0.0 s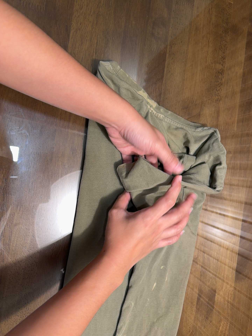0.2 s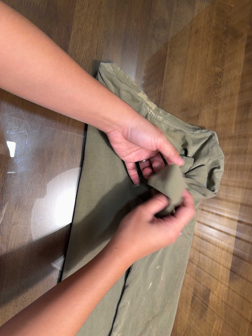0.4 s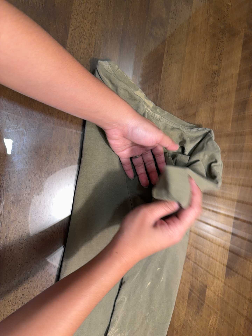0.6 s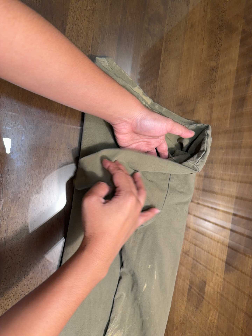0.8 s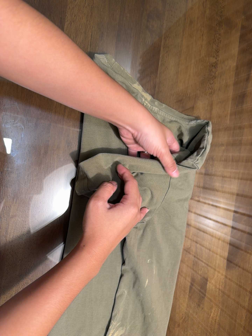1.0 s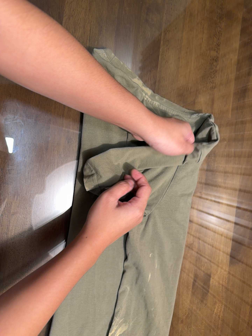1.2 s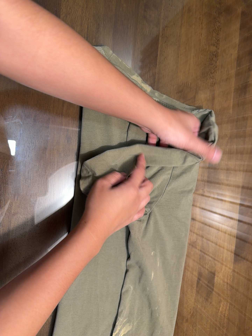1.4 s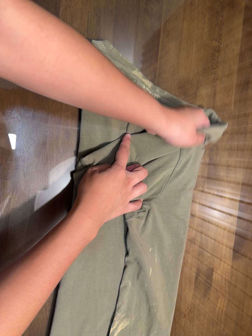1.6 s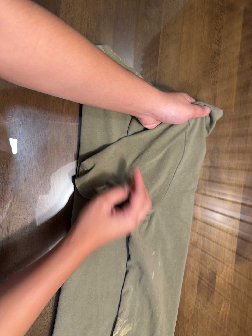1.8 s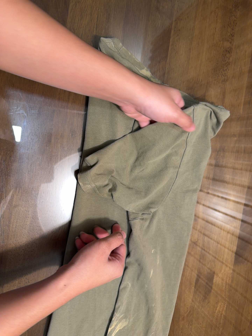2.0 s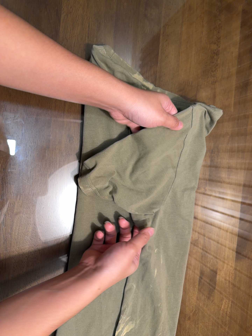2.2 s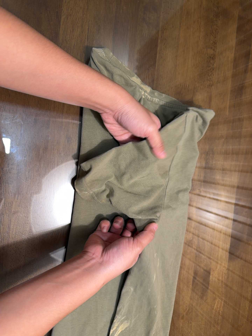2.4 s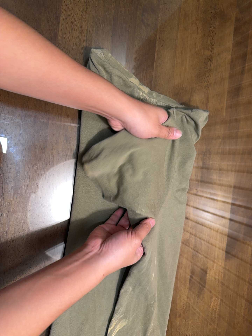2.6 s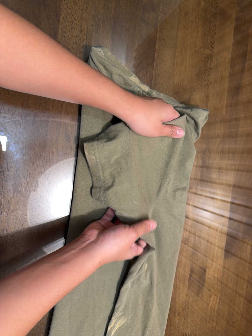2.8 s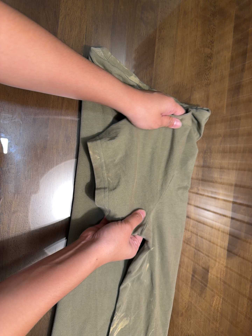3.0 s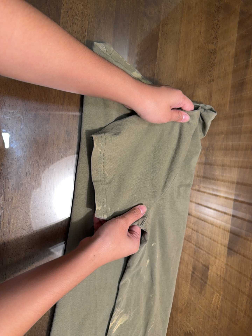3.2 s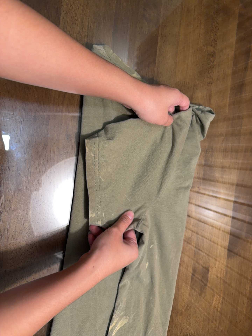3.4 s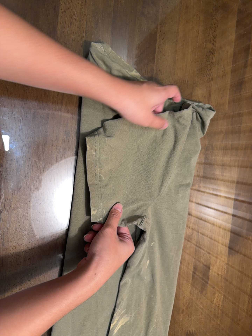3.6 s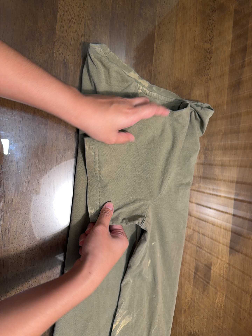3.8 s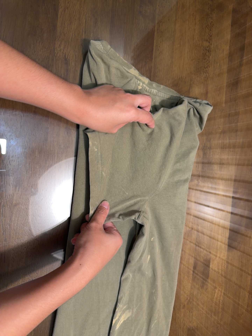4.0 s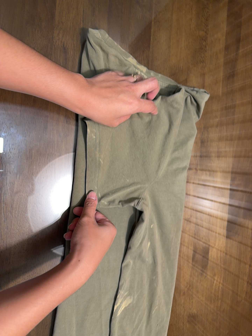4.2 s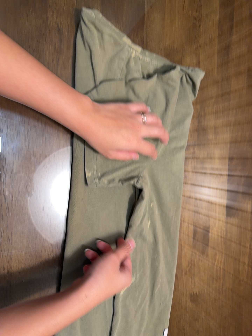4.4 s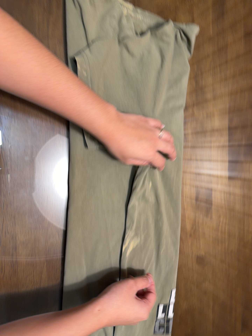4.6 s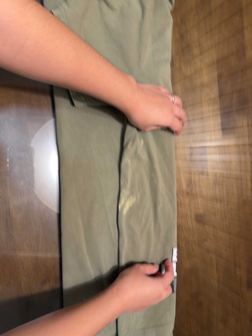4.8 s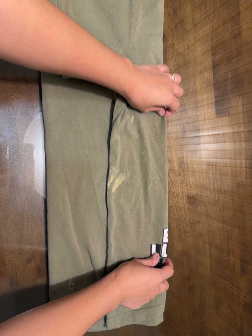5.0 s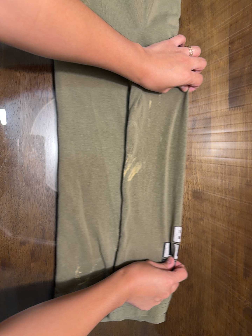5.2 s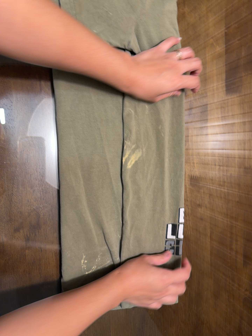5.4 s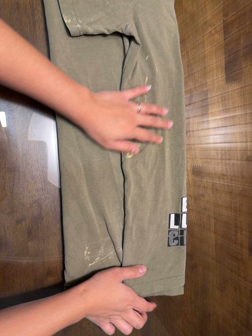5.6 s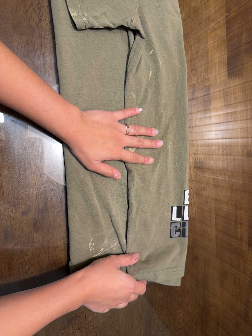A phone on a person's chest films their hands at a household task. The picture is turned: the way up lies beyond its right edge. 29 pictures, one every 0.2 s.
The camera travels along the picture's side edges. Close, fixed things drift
upward.
0.0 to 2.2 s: The camera shifts only a little, or ends up much as it began.
2.2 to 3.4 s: The camera keeps its place and its aim.
3.4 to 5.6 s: The camera travels toward the bottom of its view, about 30 cm, so close, fixed things drift upward. It rolls about its line of sight by about 10 degrees, and the scene rotates counterclockwise.
The film runs forward here.
